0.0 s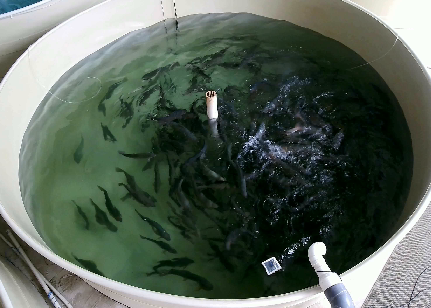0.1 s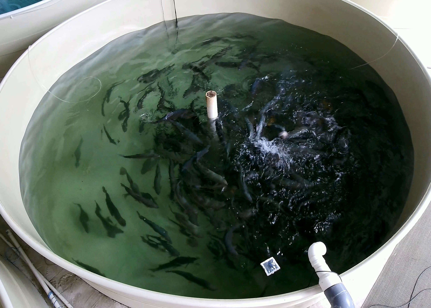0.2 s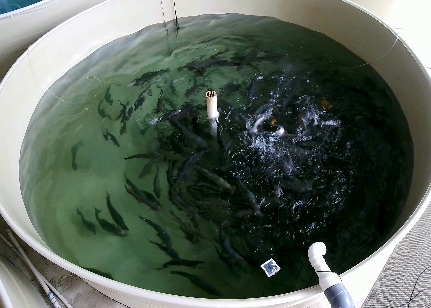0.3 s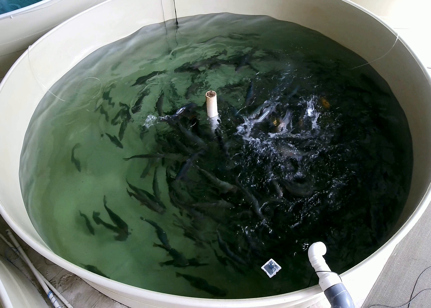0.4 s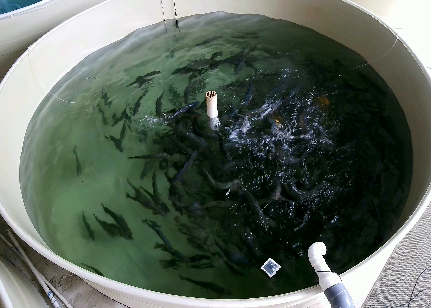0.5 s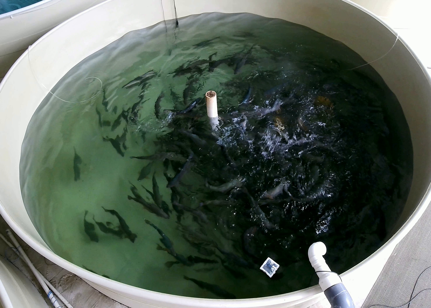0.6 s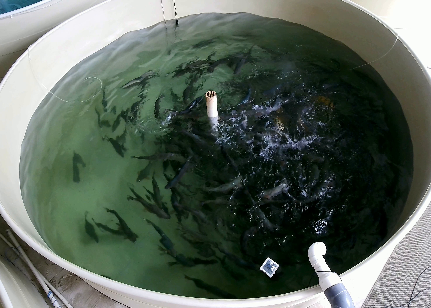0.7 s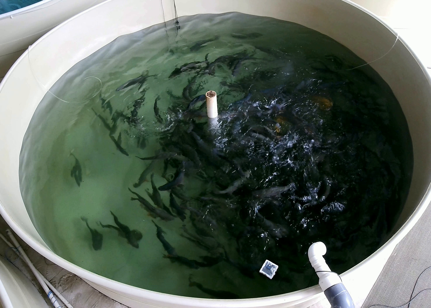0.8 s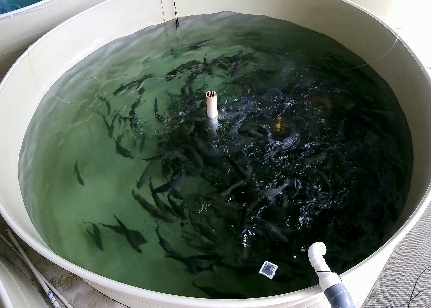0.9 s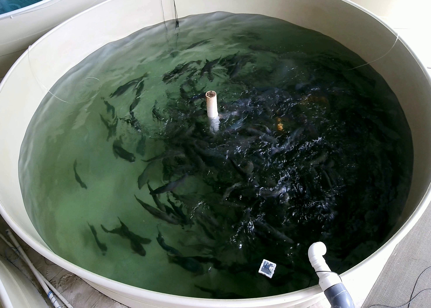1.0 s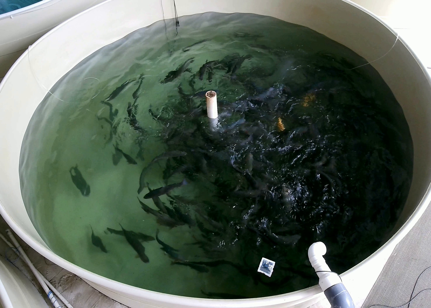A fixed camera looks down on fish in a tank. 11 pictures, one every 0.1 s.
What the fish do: Strong feeding.
